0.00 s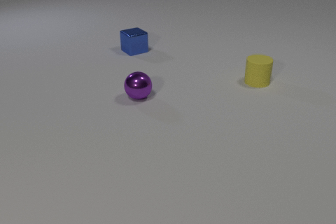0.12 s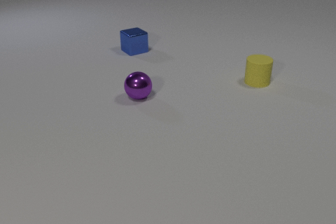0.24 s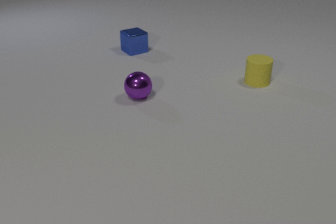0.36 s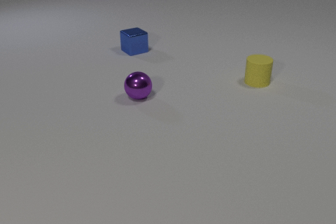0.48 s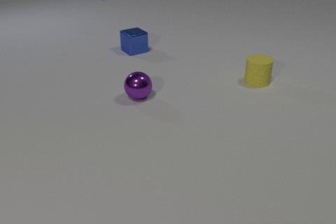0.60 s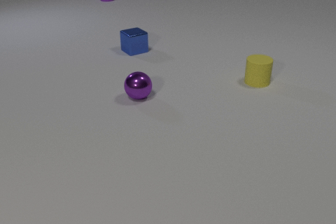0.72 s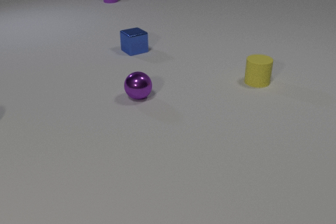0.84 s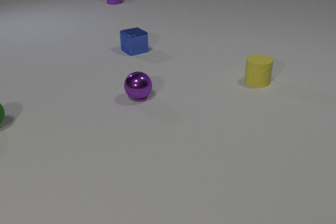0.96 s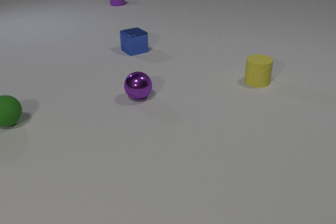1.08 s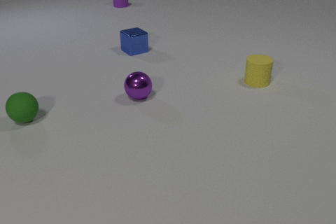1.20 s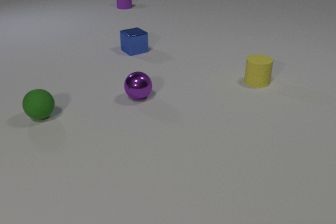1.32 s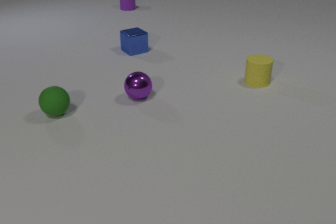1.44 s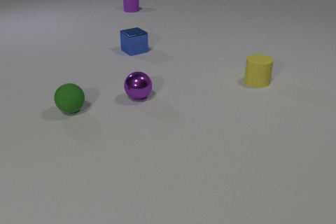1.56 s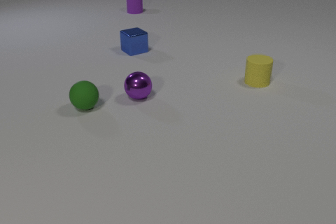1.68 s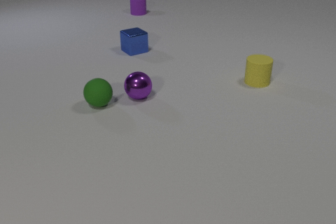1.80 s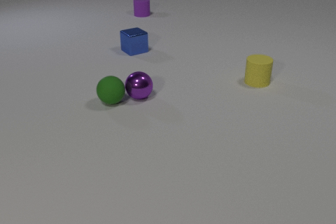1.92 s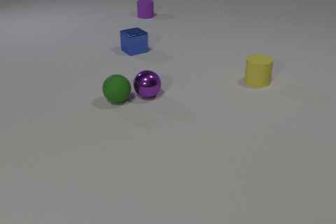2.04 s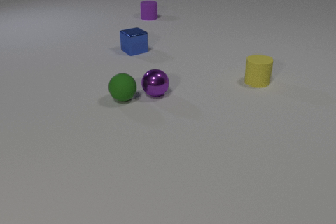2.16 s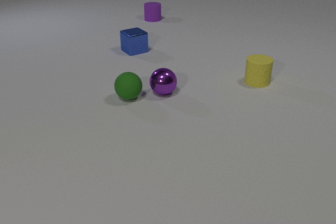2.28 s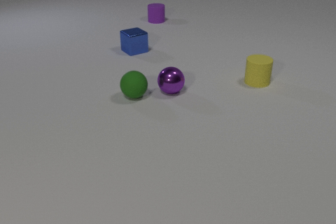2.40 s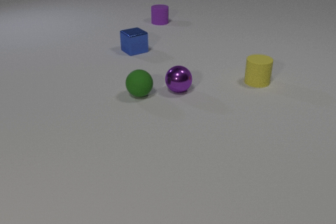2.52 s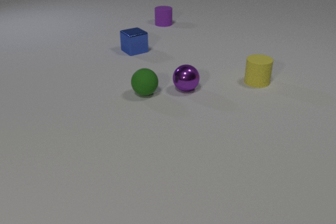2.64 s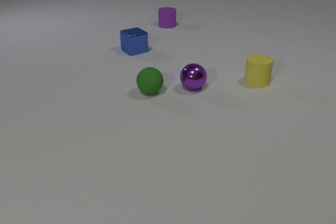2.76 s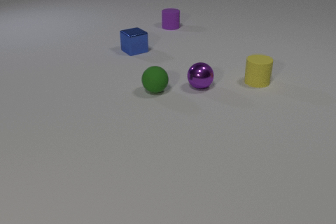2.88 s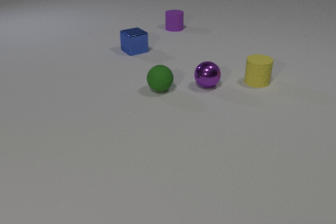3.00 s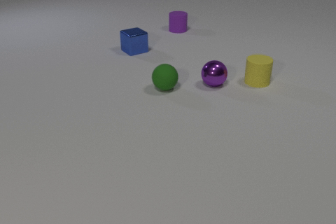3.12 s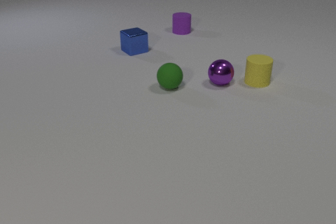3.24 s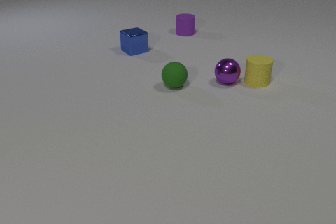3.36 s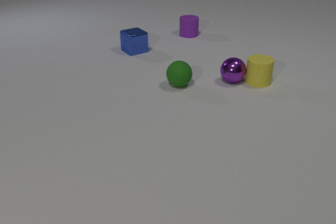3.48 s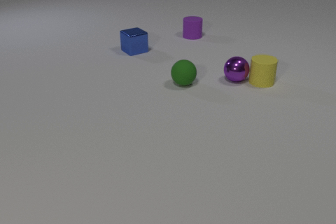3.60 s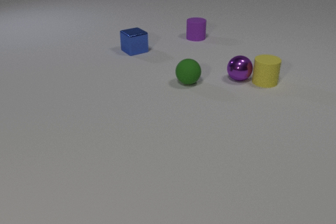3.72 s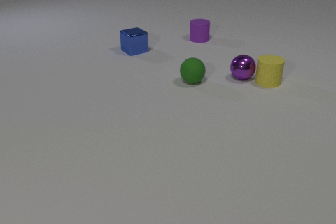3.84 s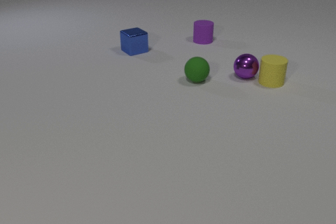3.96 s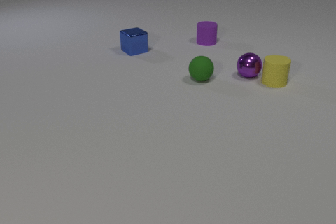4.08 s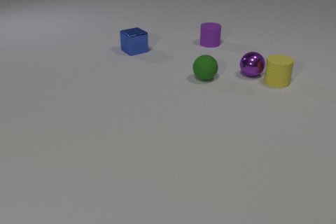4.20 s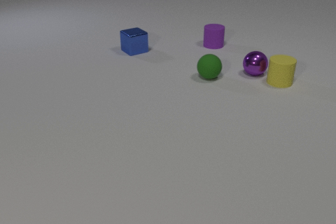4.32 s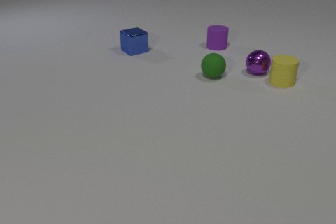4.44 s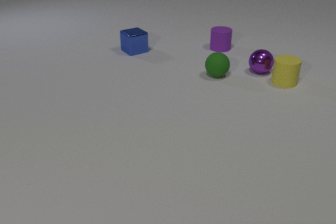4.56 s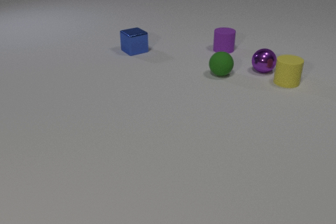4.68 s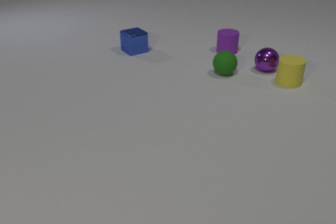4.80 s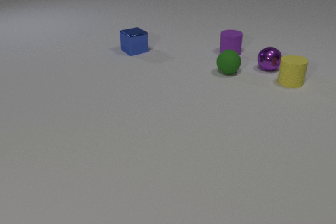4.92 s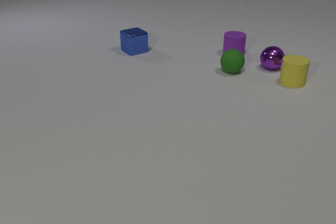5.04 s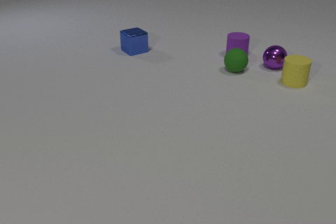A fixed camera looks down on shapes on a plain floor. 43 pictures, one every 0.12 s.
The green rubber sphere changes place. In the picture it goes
to the right.
The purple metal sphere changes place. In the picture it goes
to the right.
0.00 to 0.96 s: The green rubber sphere comes in at the left edge, rolls to the right. The purple rubber cylinder comes in at the top edge, slides toward the camera and to the right.
0.96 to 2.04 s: The green rubber sphere rolls to the right. The purple metal sphere rolls to the right. The purple rubber cylinder slides toward the camera and to the right. The green rubber sphere and the purple metal sphere collide.
2.04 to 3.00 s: The green rubber sphere rolls to the right and away from the camera. The purple metal sphere rolls to the right and away from the camera. The purple rubber cylinder slides toward the camera and to the right.
3.00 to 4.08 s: The green rubber sphere rolls to the right and away from the camera. The purple metal sphere rolls to the right and away from the camera. The yellow rubber cylinder slides to the right. The purple rubber cylinder slides toward the camera and to the right. The purple metal sphere and the yellow rubber cylinder collide.
4.08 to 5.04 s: The green rubber sphere rolls to the right and away from the camera. The purple metal sphere rolls away from the camera and to the right. The yellow rubber cylinder slides to the right. The purple rubber cylinder slides toward the camera and to the right.
What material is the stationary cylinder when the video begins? rubber.
What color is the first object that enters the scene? purple.
Are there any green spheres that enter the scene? yes.
